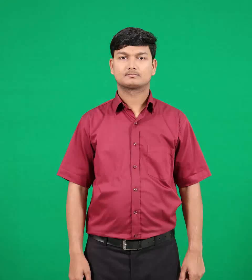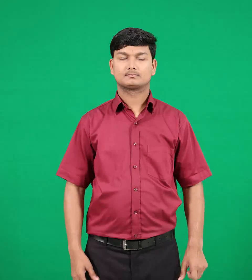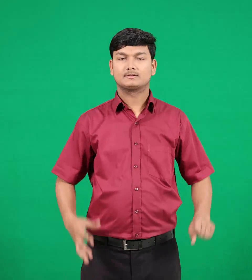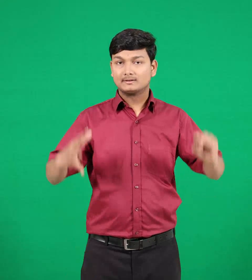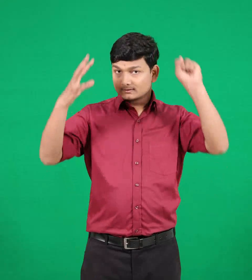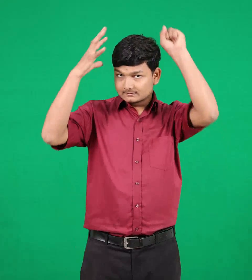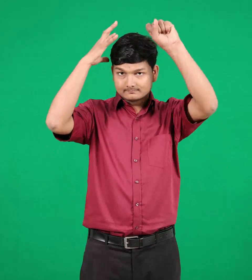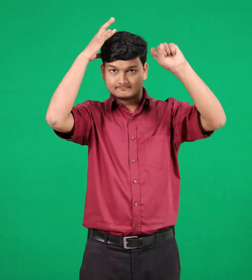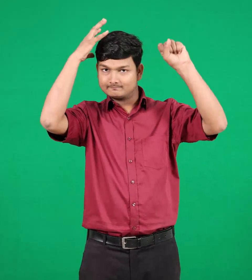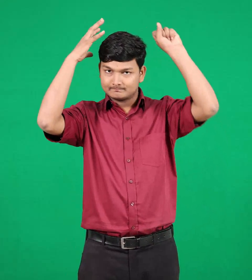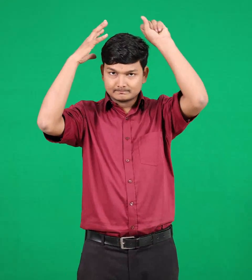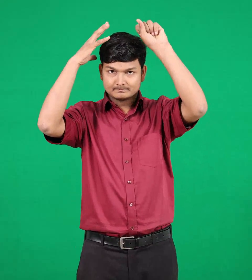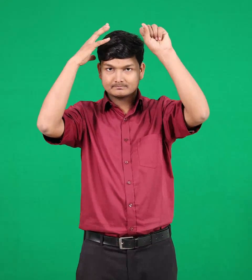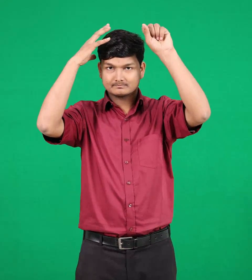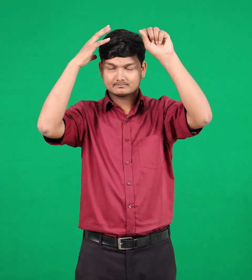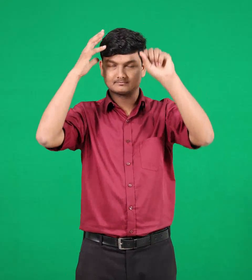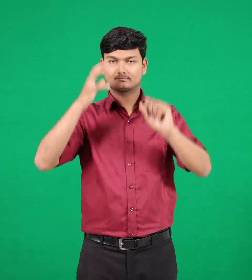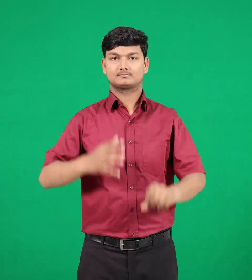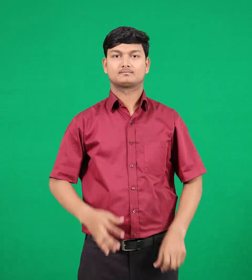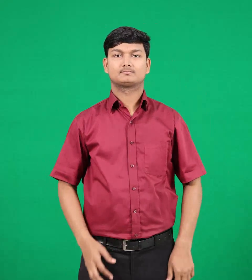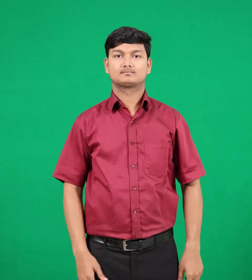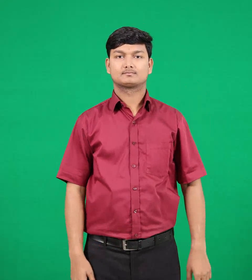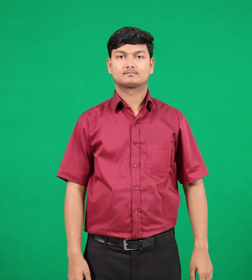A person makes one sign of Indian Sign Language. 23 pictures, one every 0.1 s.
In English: turban
